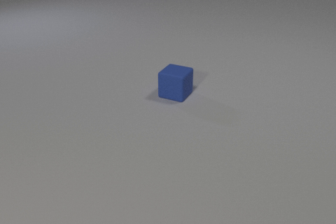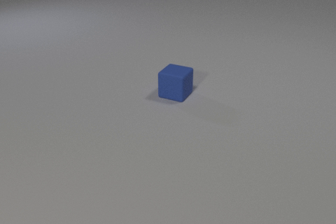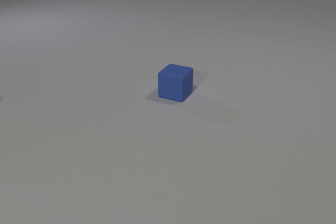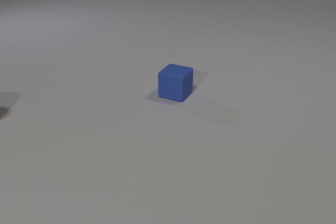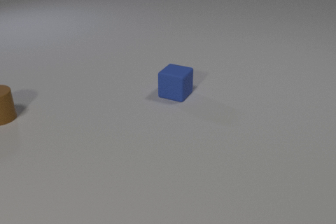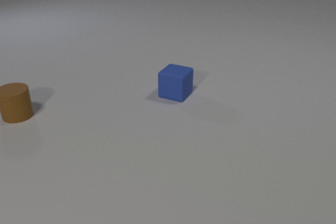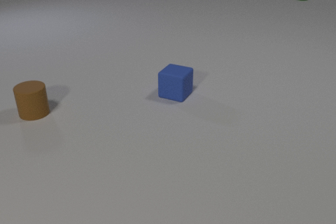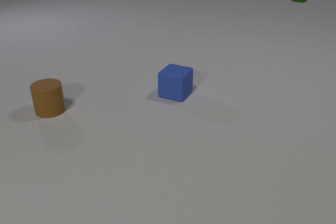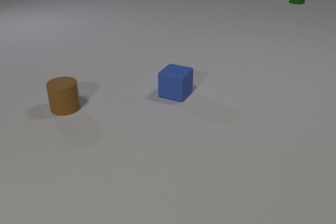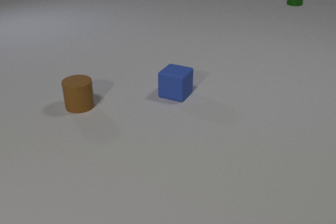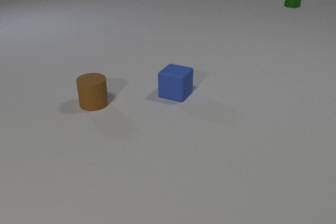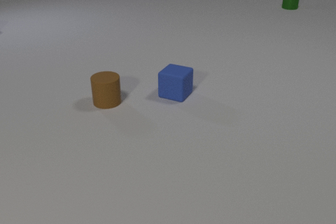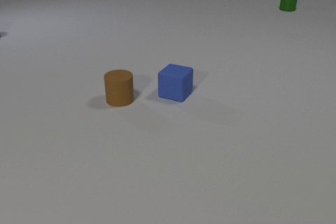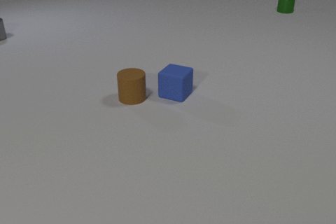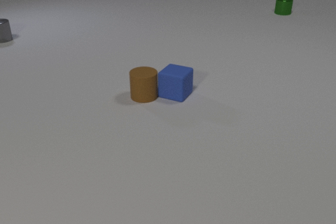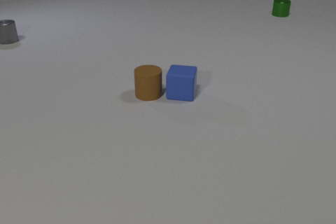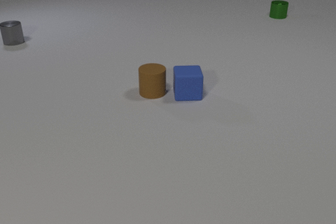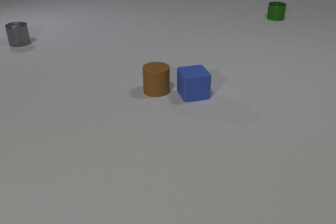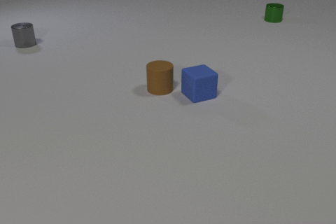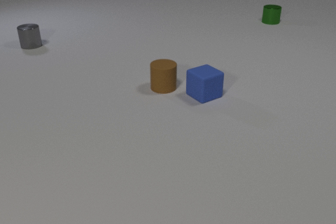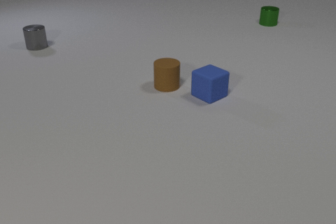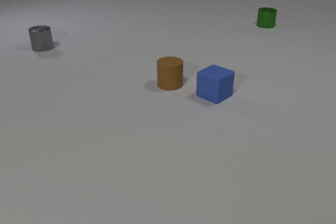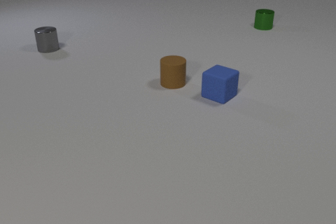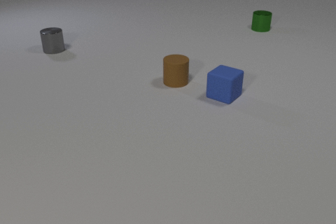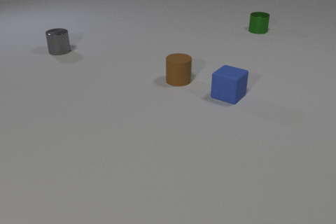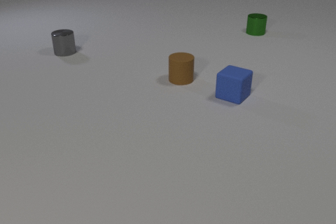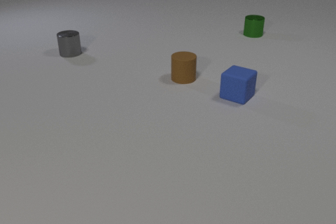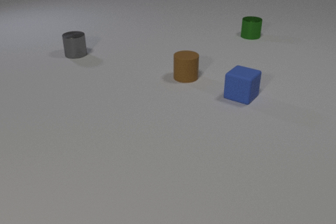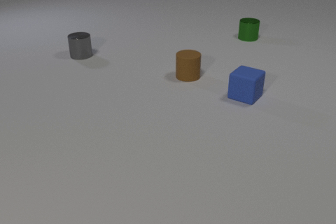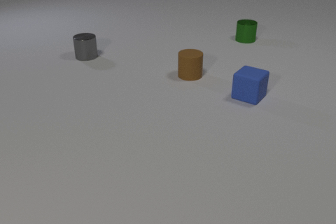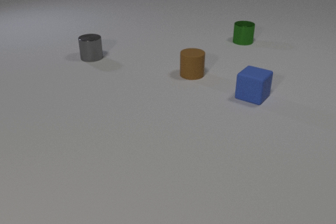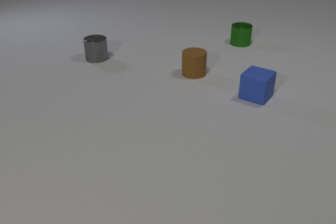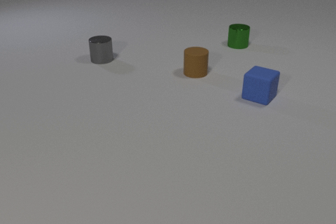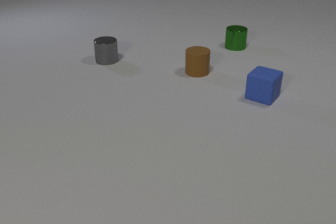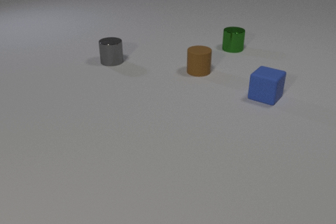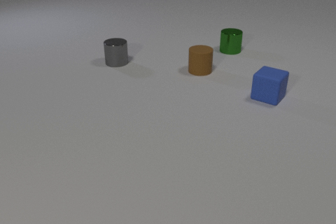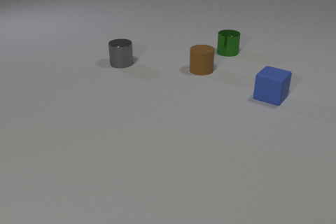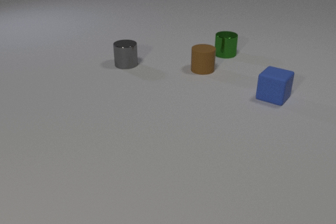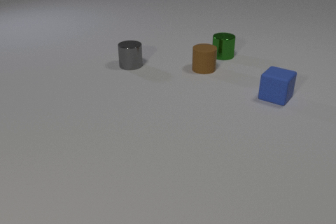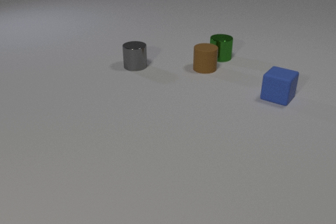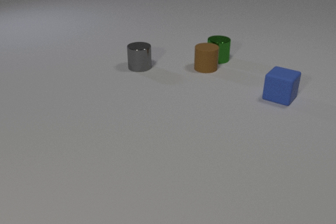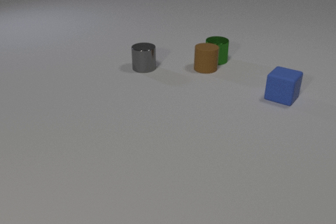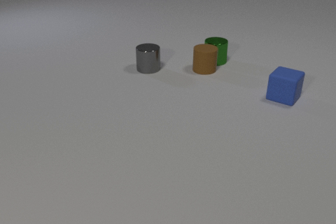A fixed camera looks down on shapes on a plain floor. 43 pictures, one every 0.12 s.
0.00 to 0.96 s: The brown rubber cylinder comes in at the left edge, slides to the right. The green metal cylinder comes in at the top edge, slides toward the camera.
0.96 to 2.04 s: The brown rubber cylinder slides to the right. The blue rubber cube slides to the right, spins counterclockwise seen from above by about 45 degrees, its near face sliding to the right. The green metal cylinder slides toward the camera. The gray metal cylinder comes in at the left edge, slides toward the camera and to the right. The brown rubber cylinder and the blue rubber cube collide.
2.04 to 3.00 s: The brown rubber cylinder slides away from the camera and to the right. The blue rubber cube slides to the right, spins so that its near face slides to the right, counterclockwise seen from above. The green metal cylinder slides toward the camera. The gray metal cylinder slides to the right and toward the camera.
3.00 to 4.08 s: The brown rubber cylinder slides away from the camera and to the right. The blue rubber cube slides to the right. The green metal cylinder slides toward the camera and to the left. The gray metal cylinder slides to the right and toward the camera.
4.08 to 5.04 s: The brown rubber cylinder slides to the right and away from the camera. The blue rubber cube slides to the right. The green metal cylinder slides toward the camera and to the left. The gray metal cylinder slides to the right and toward the camera. The brown rubber cylinder and the green metal cylinder collide.
How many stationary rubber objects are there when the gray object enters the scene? 1.
What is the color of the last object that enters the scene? gray.
How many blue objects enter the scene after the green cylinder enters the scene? 0.
